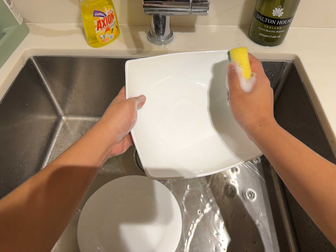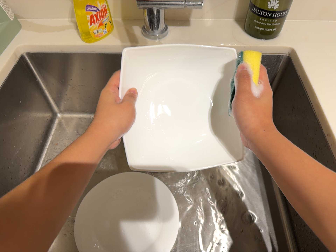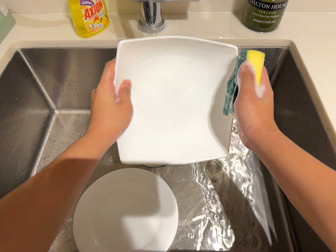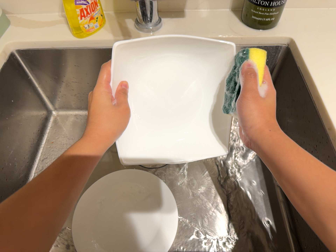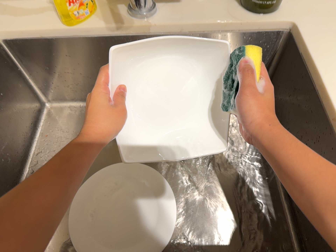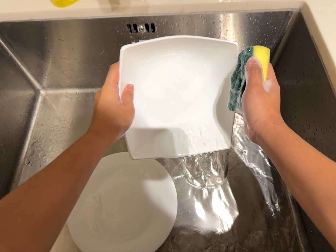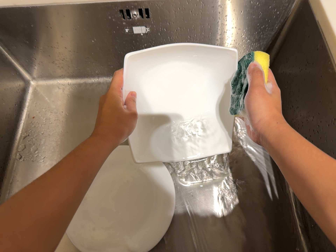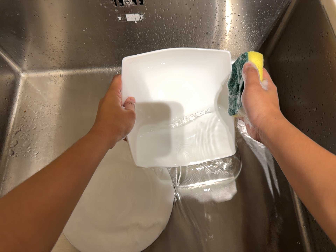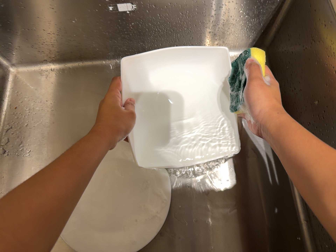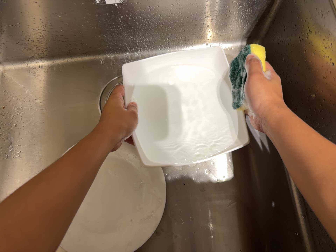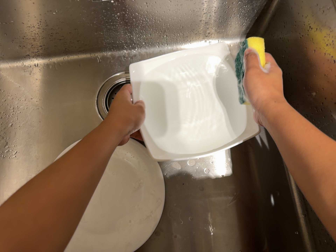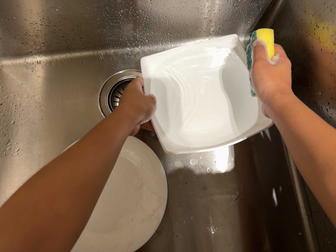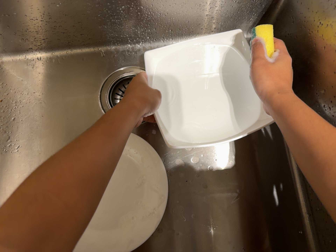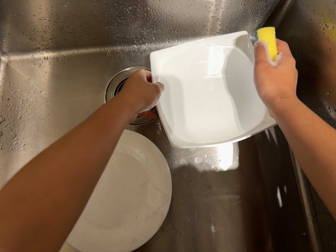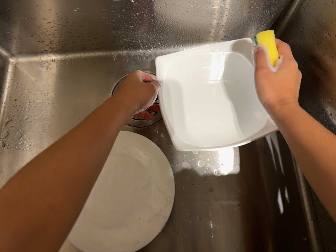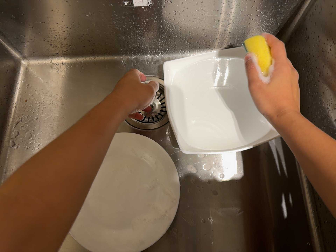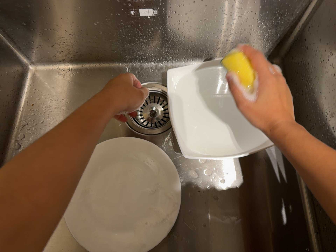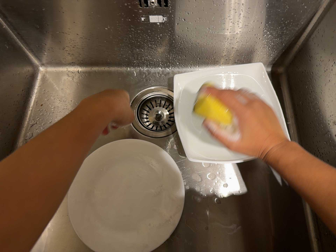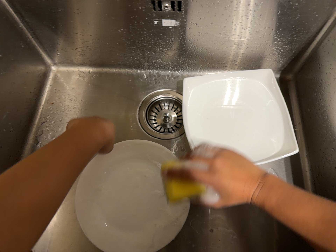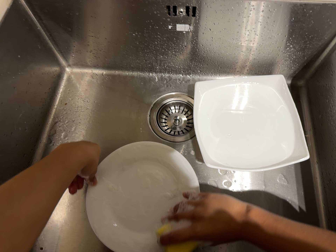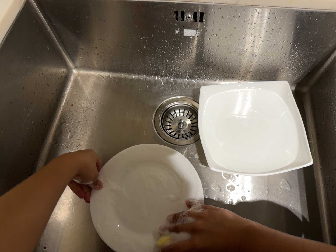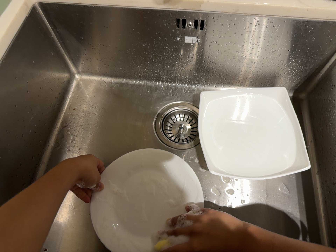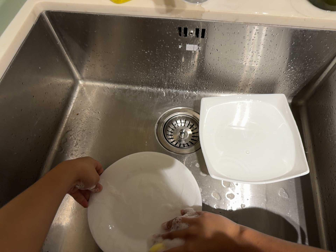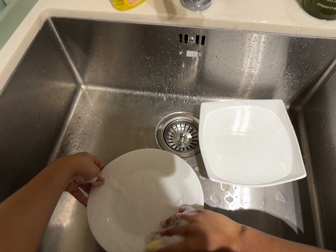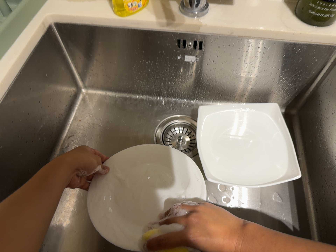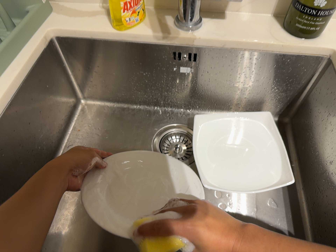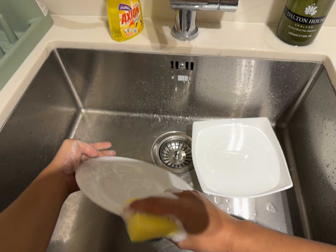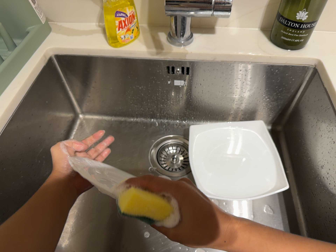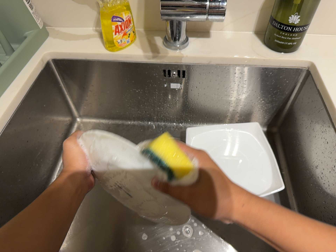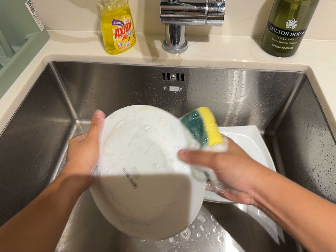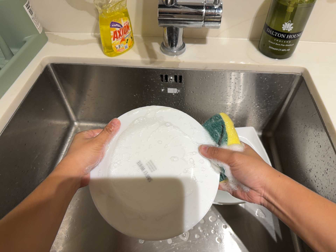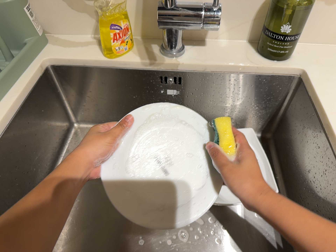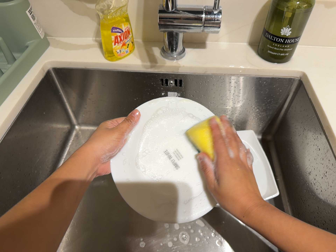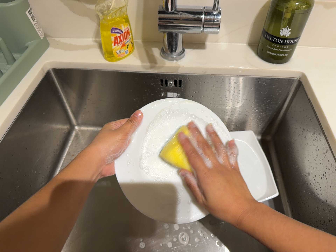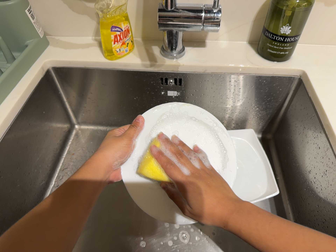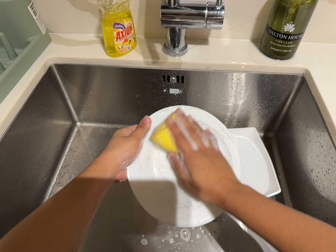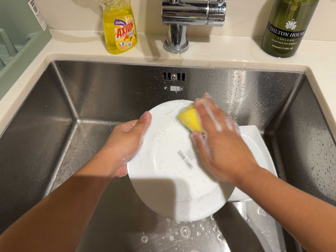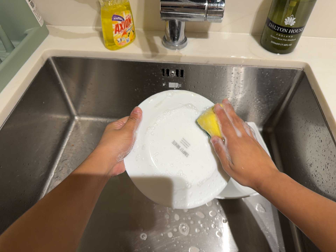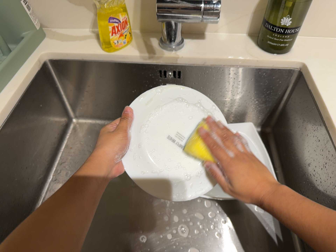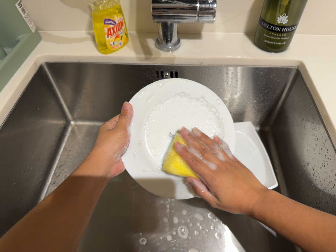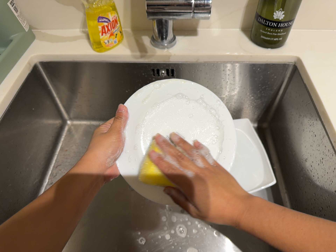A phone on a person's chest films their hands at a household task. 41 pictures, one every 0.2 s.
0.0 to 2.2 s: The camera travels forward and toward the top of its view, about 14 cm, so what stands in front looms larger. Its aim tips toward the bottom of its view by about 20 degrees, and the scene shifts upward.
2.2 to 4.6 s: The camera travels backward and to its left, about 12 cm, so what stands in front gets smaller. Its aim tips toward the top of its view by about 15 degrees, and the scene shifts downward. It rolls about its line of sight by about 10 degrees, and the scene rotates clockwise.
4.6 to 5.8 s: The camera travels backward, about 7 cm, so what stands in front gets smaller. Its aim tips toward the top of its view by about 10 degrees, and the scene shifts downward.
5.8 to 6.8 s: The camera keeps its place and its aim.
6.8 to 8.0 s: The camera shifts only a little, or ends up much as it began.
The film runs backward here.
